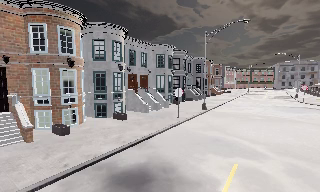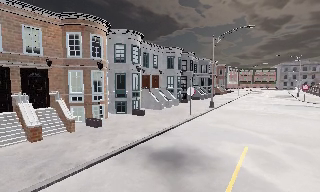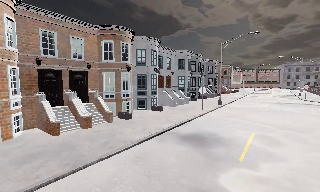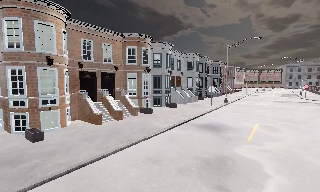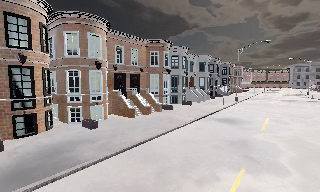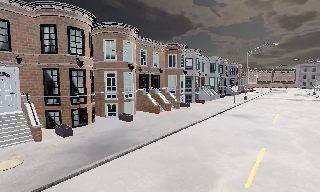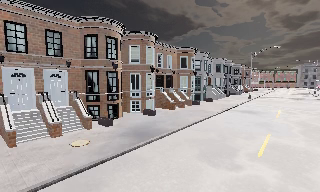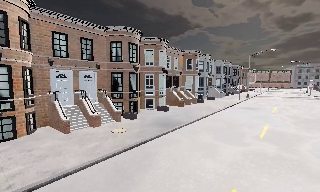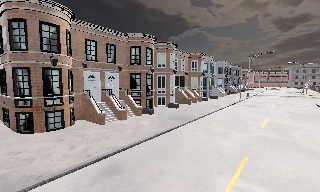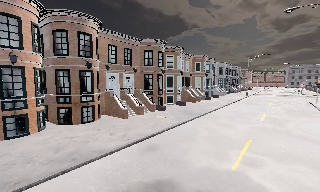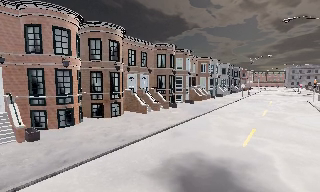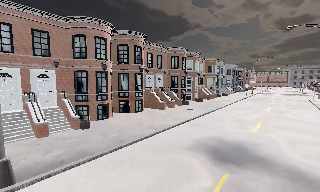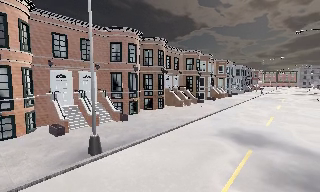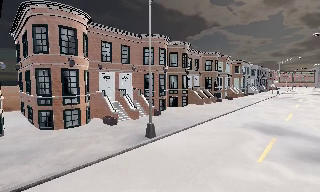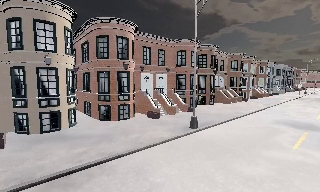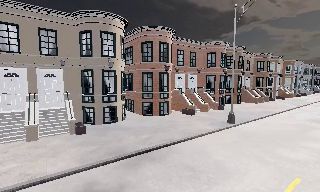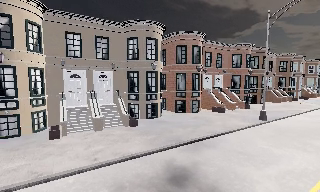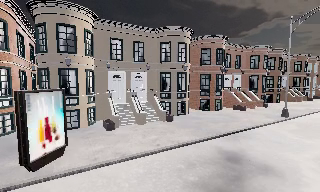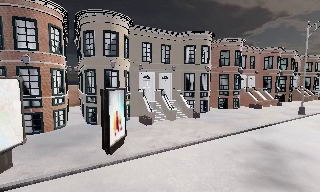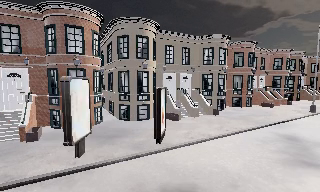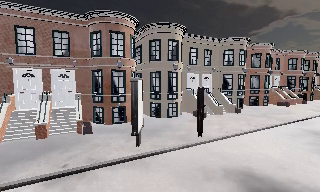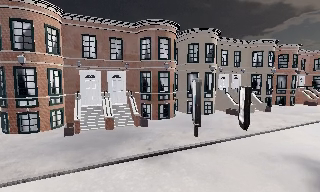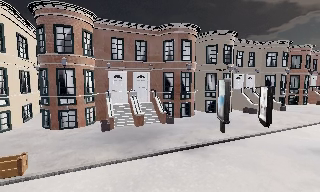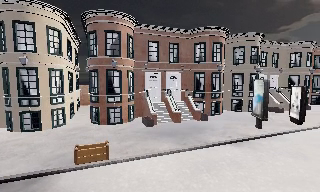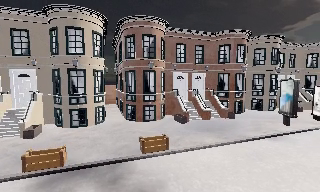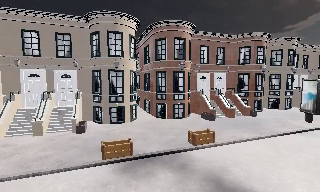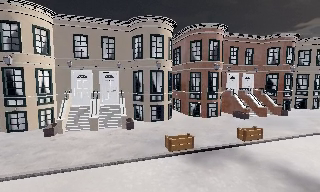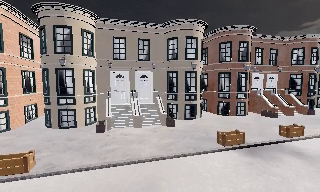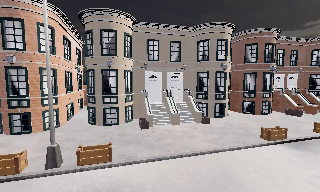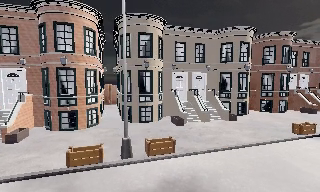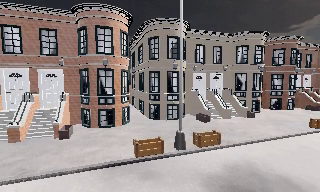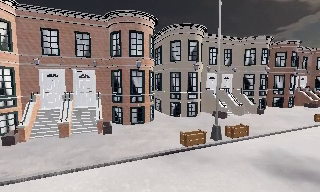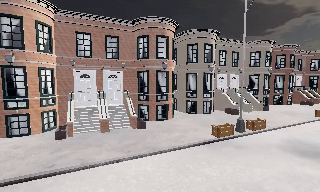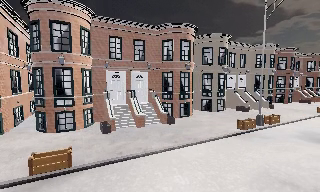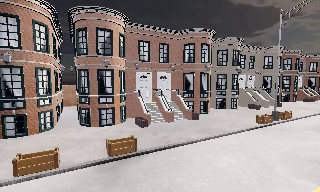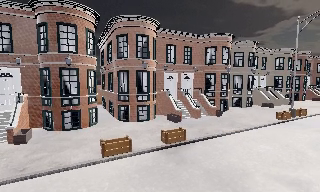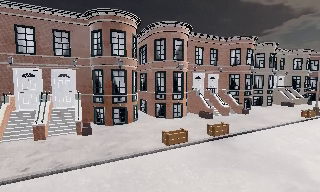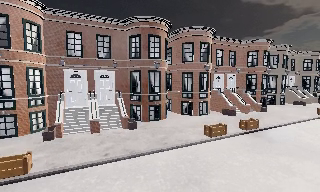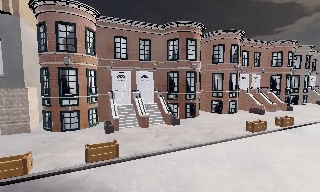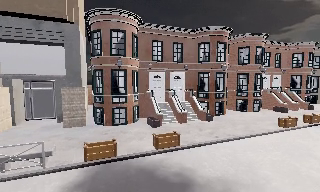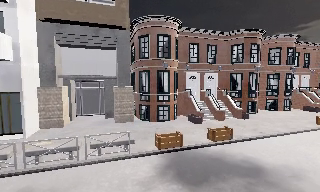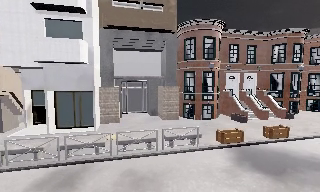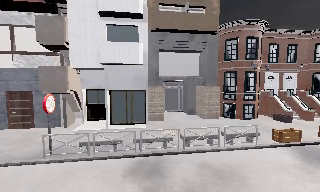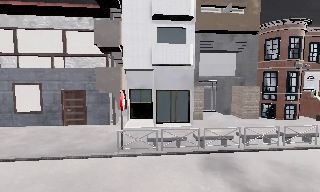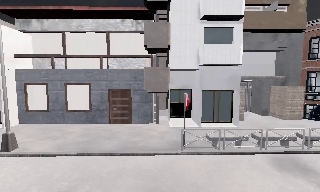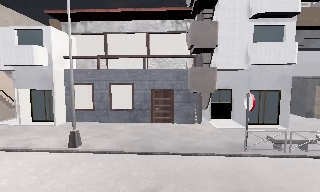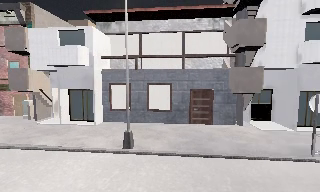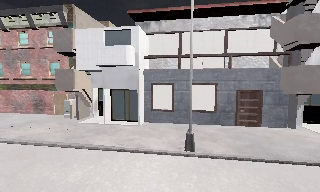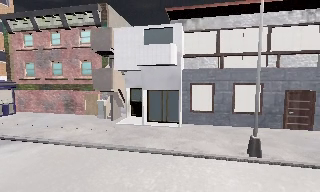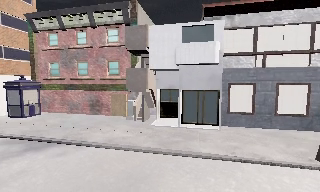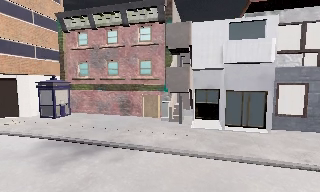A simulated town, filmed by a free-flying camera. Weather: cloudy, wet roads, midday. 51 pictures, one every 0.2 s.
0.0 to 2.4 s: The camera travels backward and to its left, about 30 m, so what stands in front gets smaller.
2.4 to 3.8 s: The camera swings to its left by about 20 degrees, and the scene slides to the right. It travels to its left and backward, about 16 m, so close, fixed things drift to the right.
3.8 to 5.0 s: The camera travels to its left and backward, about 13 m, so close, fixed things drift to the right.
5.0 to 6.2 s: The camera travels to its left, about 14 m, so close, fixed things drift to the right.
6.2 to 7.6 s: The camera travels to its left and backward, about 16 m, so close, fixed things drift to the right.
7.6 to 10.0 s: The scene slides to the right, as the camera pans about 40 degrees to its left. It travels to its left, about 25 m, so close, fixed things drift to the right.
The film runs backward here.
